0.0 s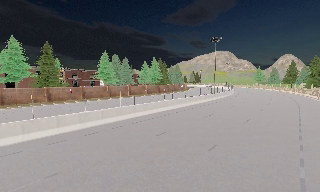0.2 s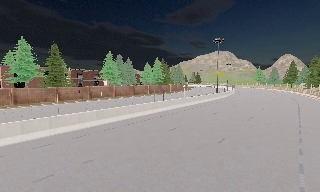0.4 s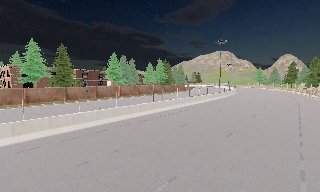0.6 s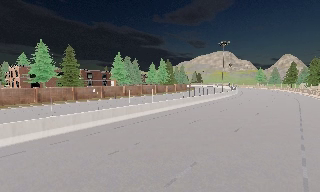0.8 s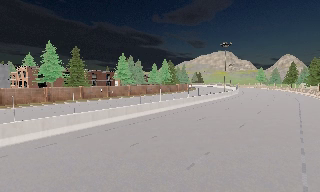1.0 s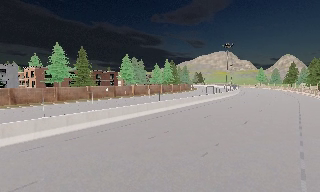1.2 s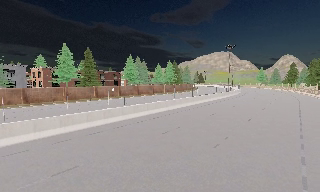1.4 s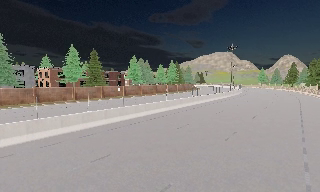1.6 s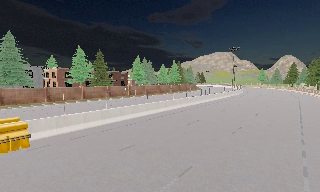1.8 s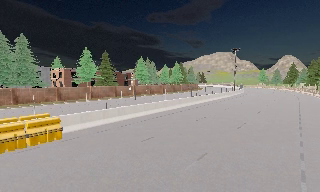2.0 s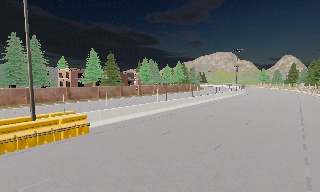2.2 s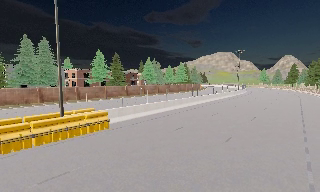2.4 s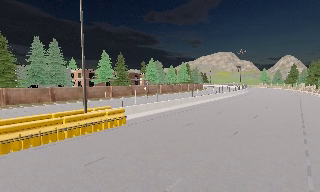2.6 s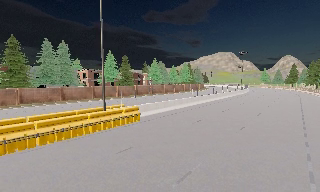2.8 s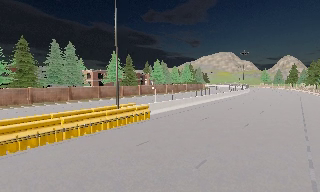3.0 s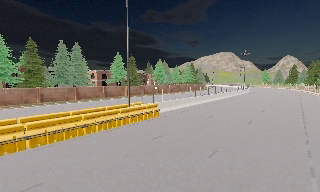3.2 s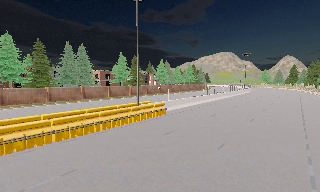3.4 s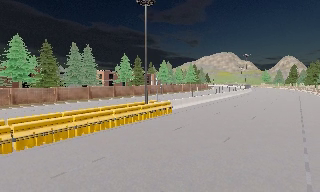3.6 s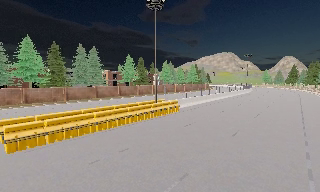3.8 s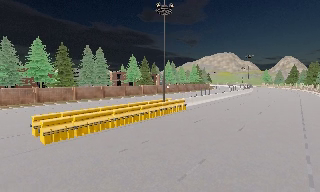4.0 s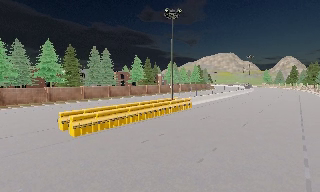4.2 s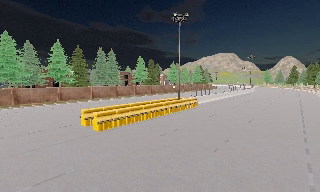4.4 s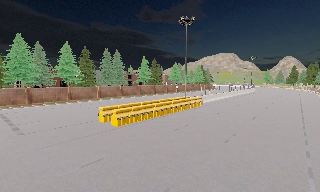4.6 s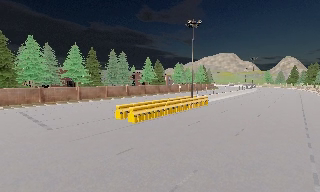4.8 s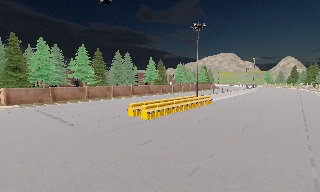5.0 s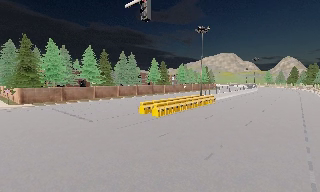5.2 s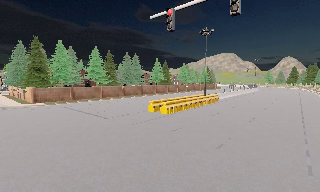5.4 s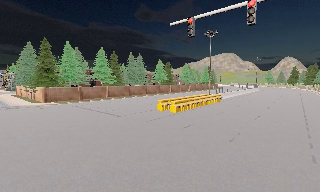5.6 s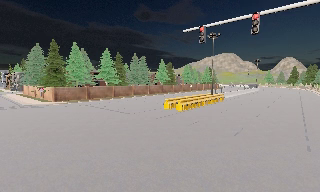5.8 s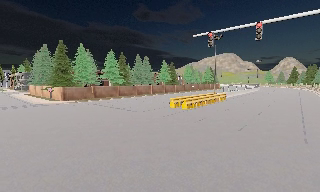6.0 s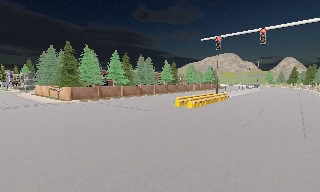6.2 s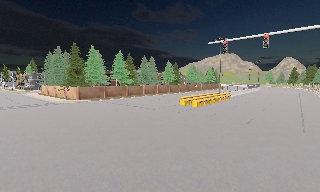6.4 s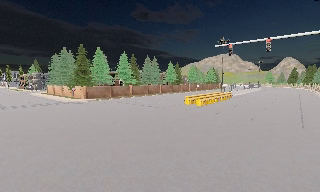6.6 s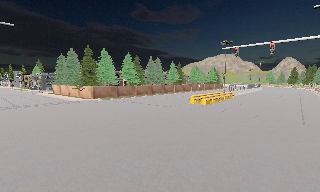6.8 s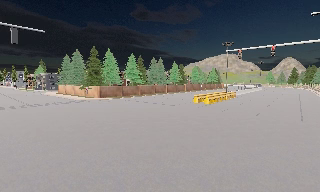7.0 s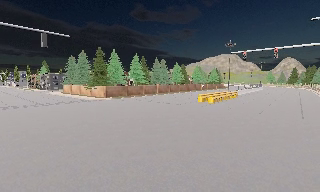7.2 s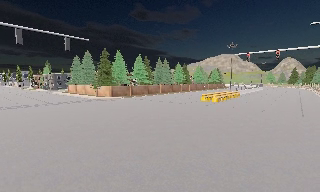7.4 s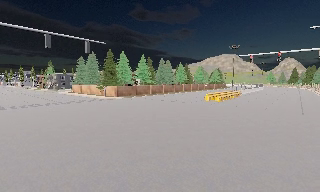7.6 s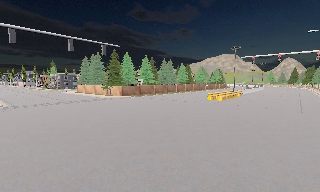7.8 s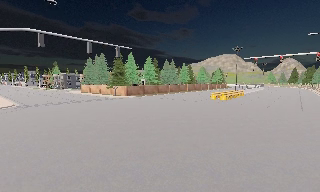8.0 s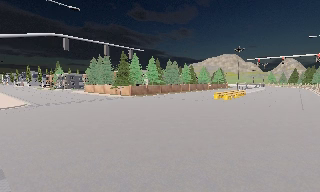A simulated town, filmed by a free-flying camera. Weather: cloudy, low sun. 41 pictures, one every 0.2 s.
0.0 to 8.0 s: The camera travels backward and to its left, about 55 m, so what stands in front gets smaller.
The film runs backward here.
